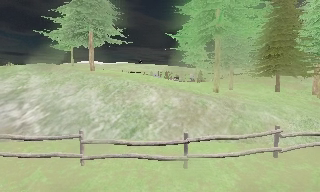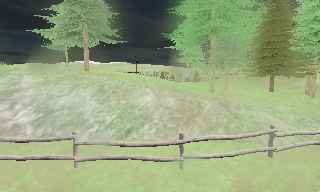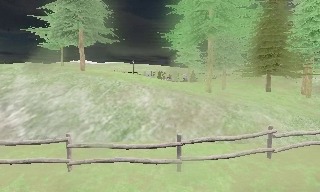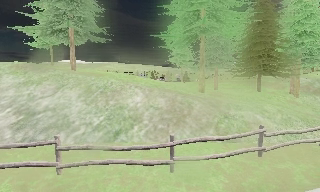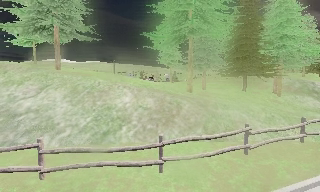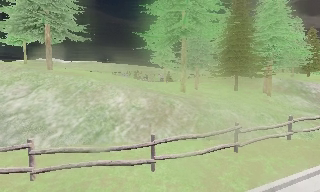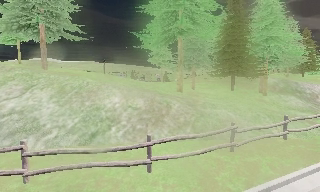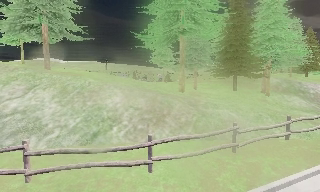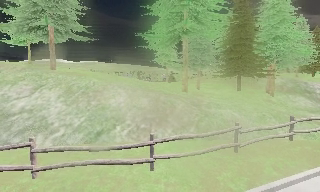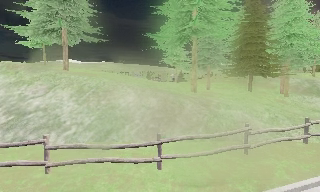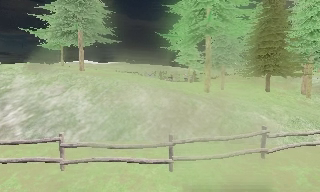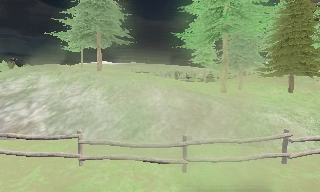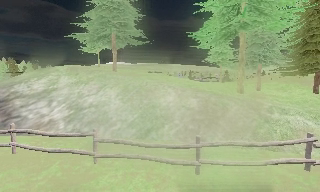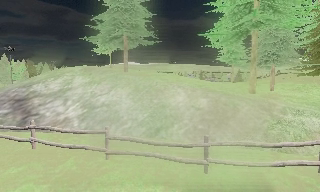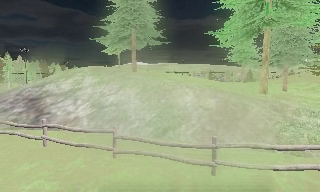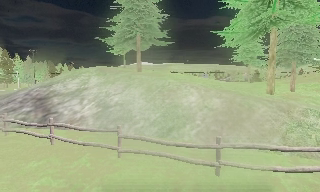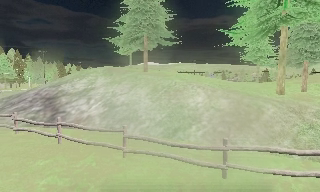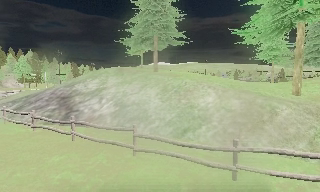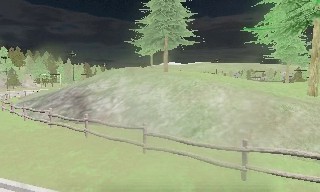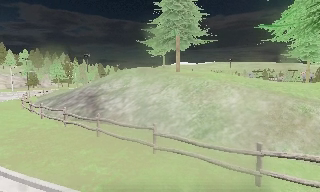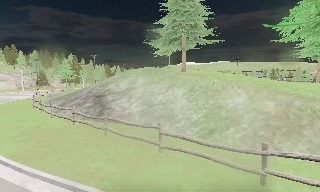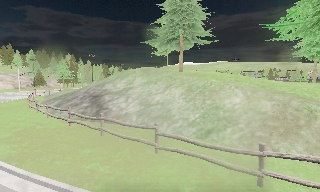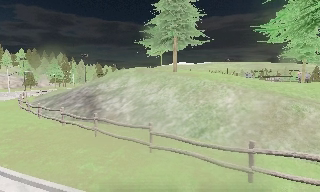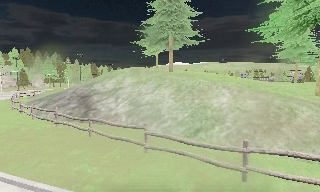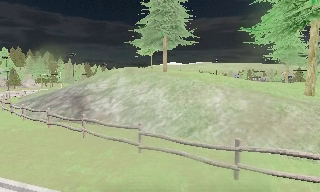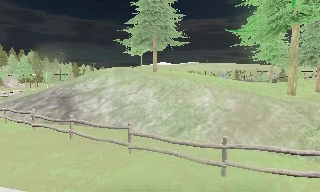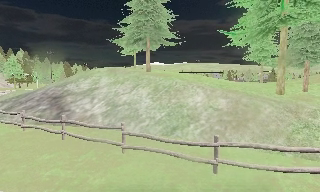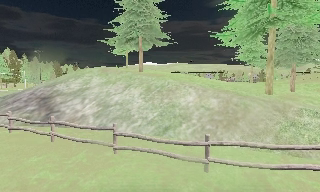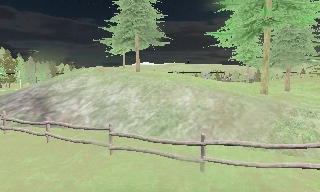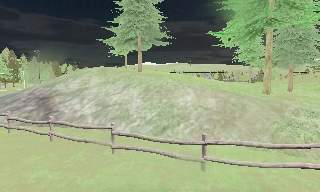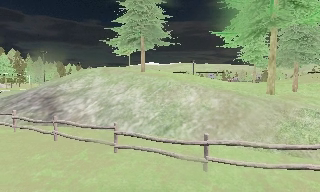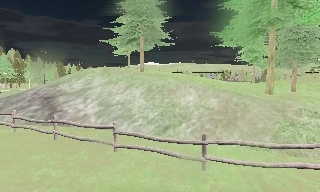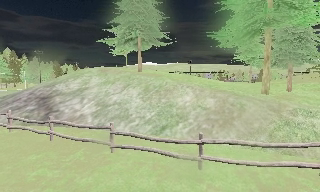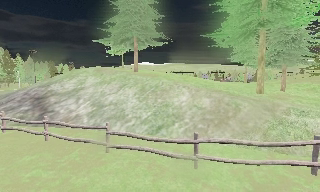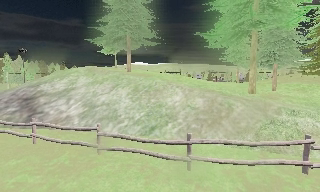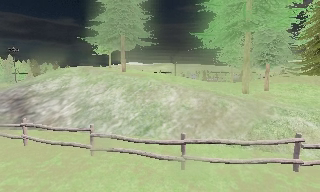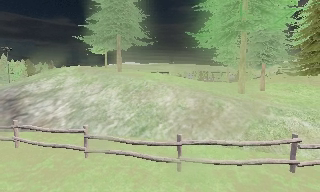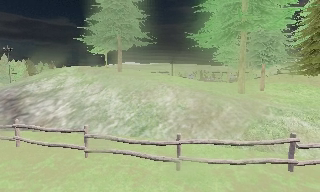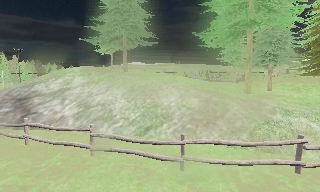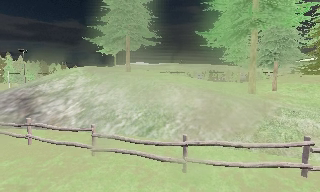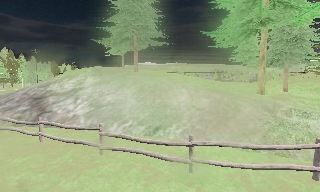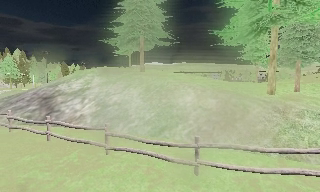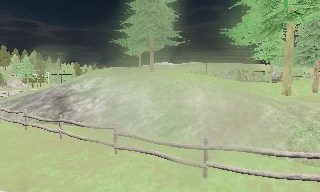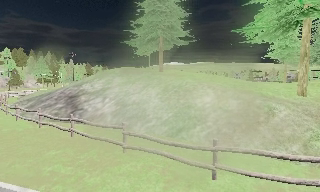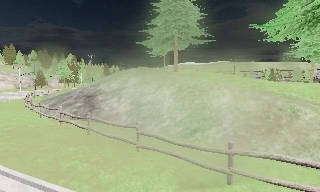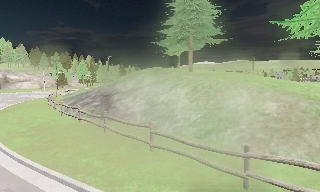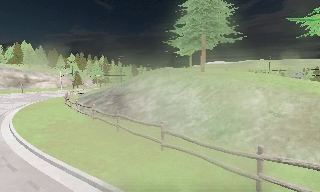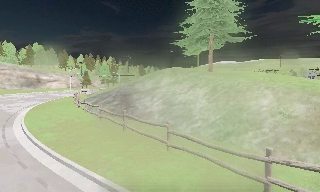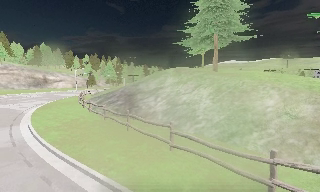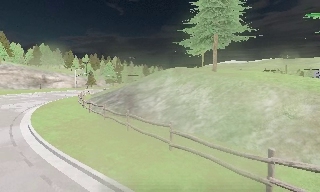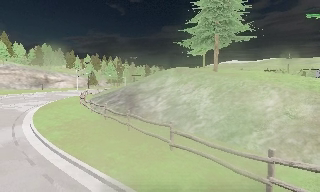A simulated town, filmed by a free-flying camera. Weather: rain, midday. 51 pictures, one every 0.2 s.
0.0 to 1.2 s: The camera pans to its right, which is clockwise from overhead, by about 10 degrees.
1.2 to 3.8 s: The scene slides to the right, as the camera pans about 45 degrees to its left. It travels to its right, about 0.5 m.
3.8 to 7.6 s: The camera pans to its right, which is clockwise from overhead, by about 15 degrees. It travels to its right, about 0.5 m, so close, fixed things drift to the left.
7.6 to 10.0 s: The camera pans to its left, which is counterclockwise from overhead, by about 30 degrees.
The film runs forward here.
